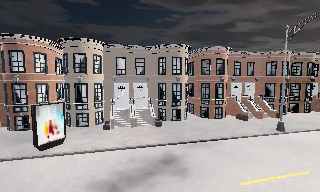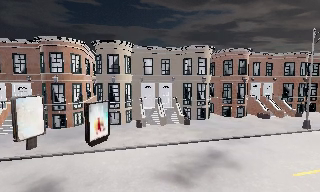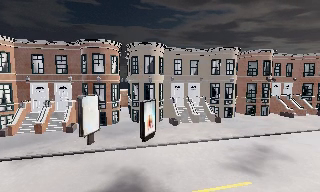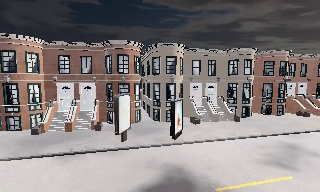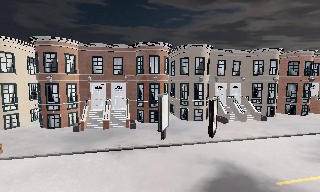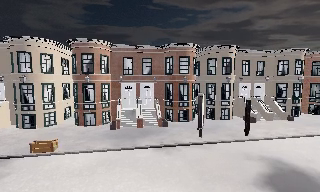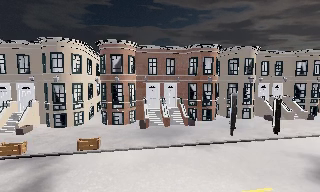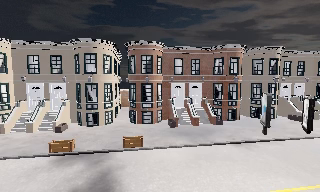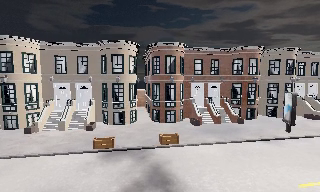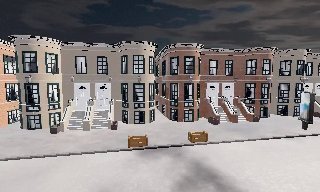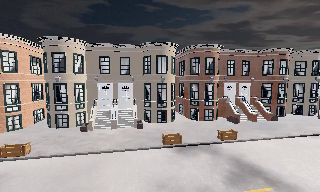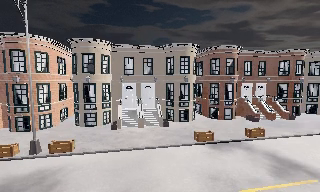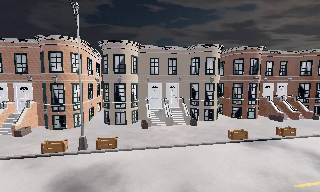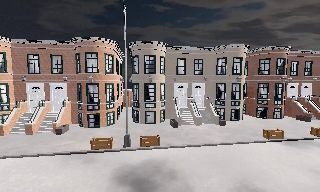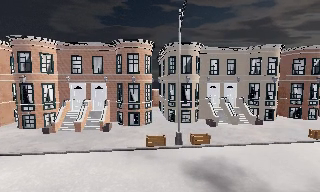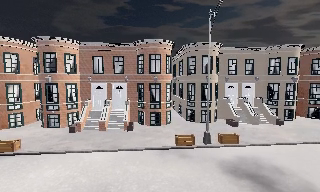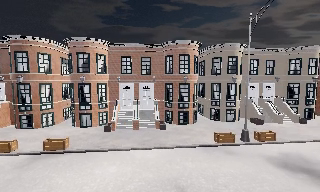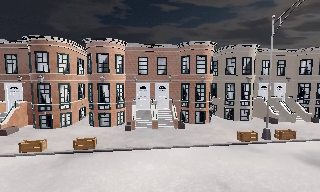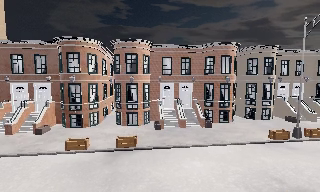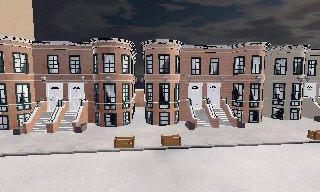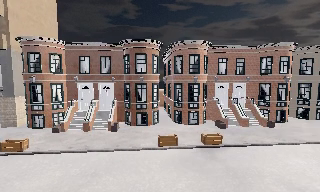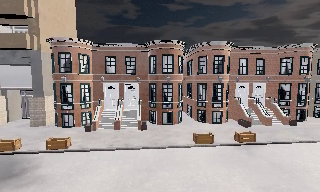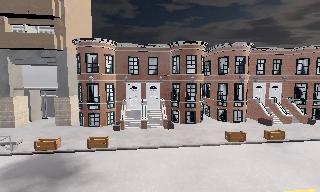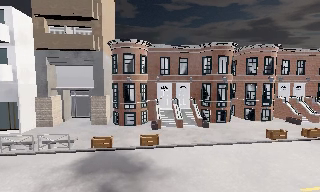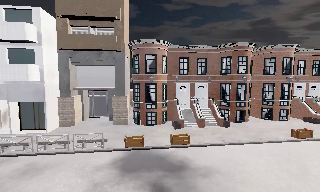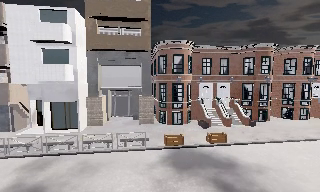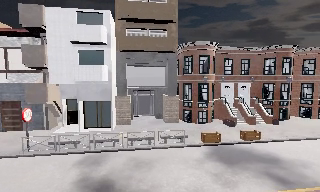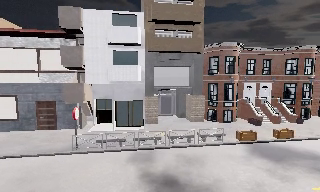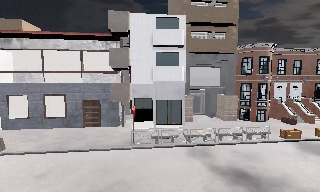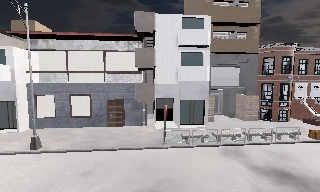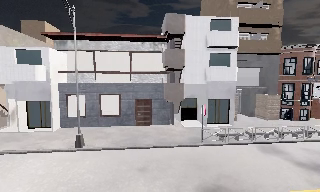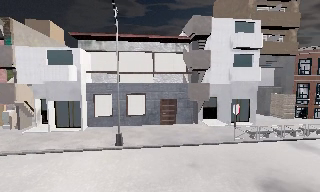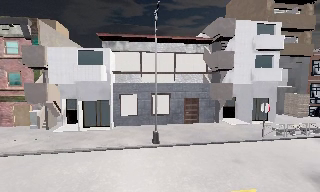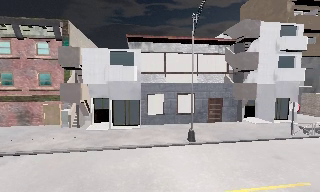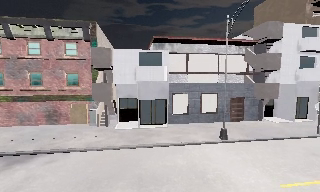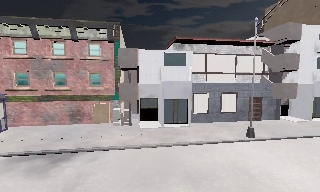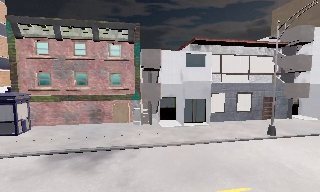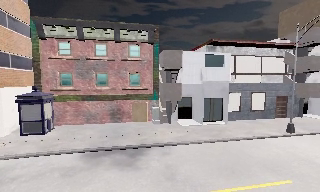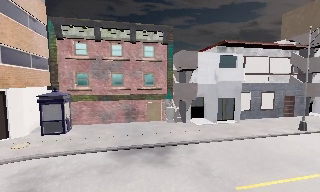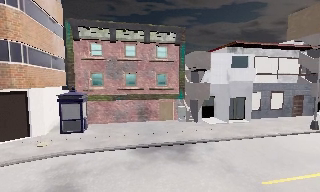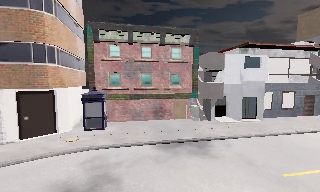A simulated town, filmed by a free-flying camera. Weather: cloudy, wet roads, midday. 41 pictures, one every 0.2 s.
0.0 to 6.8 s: The camera travels to its left, about 75 m, so close, fixed things drift to the right.
6.8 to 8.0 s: The camera travels to its left, about 10 m, so close, fixed things drift to the right. It loses speed.
The film runs backward here.
